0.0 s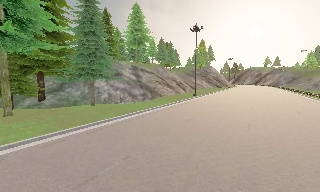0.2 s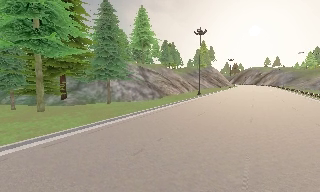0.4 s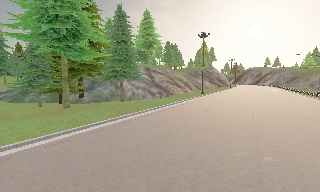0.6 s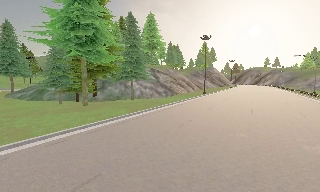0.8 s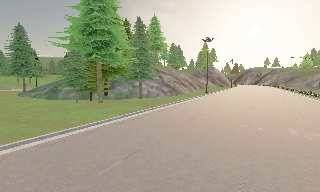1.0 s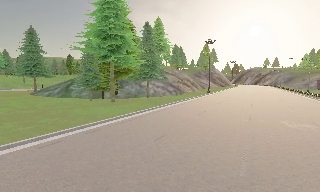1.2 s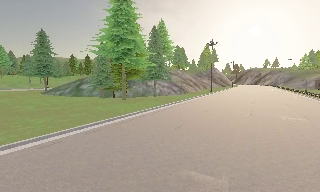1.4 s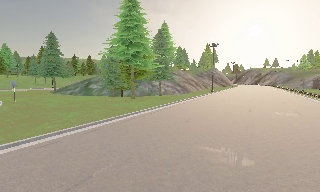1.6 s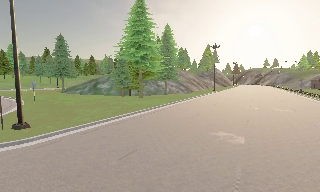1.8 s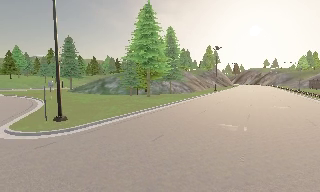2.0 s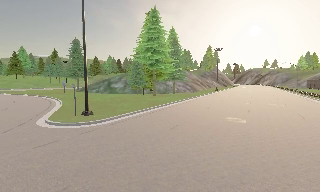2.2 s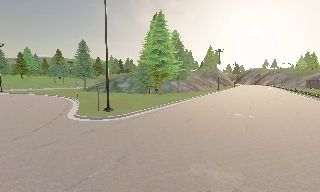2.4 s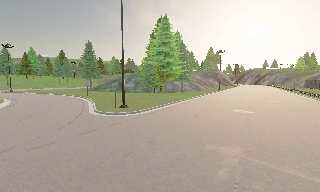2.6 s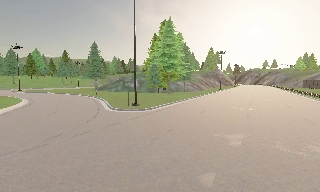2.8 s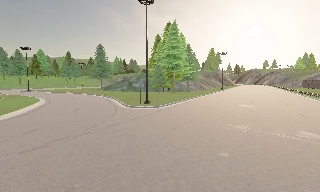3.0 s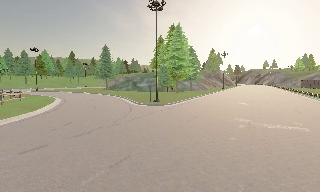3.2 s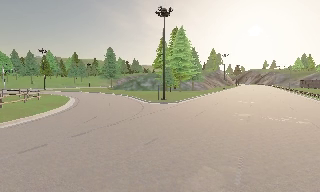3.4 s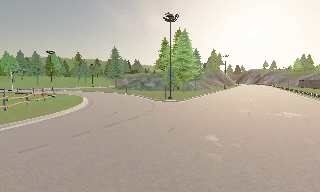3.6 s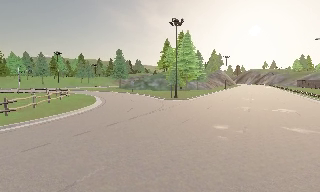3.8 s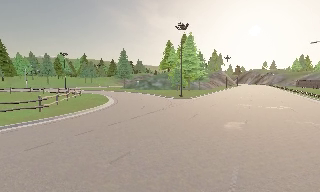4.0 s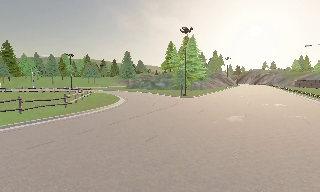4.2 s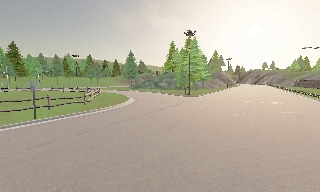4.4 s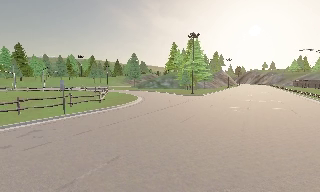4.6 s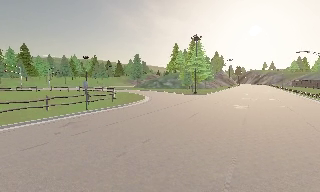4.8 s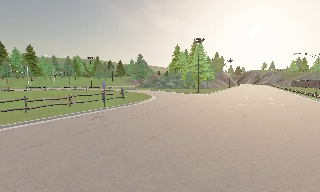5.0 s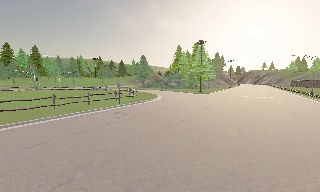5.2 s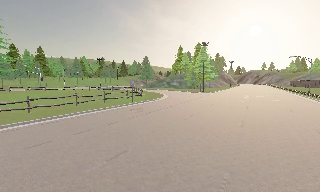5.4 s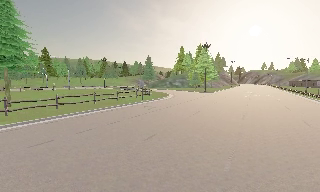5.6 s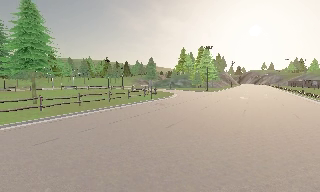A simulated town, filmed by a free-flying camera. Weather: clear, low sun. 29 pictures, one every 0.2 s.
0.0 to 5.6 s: The camera travels backward and to its left, about 55 m, so what stands in front gets smaller.
The film runs backward here.
